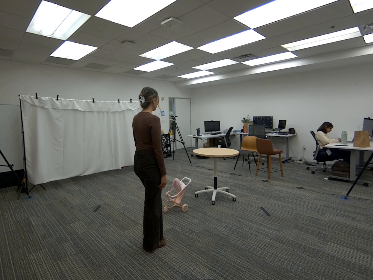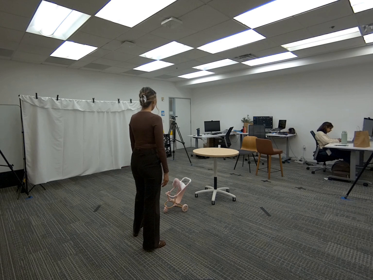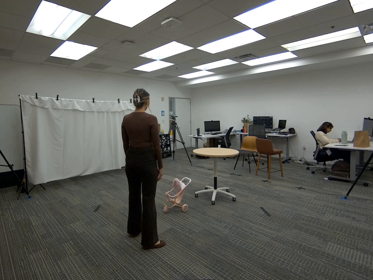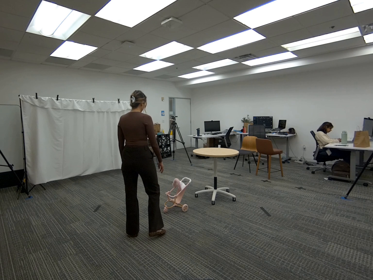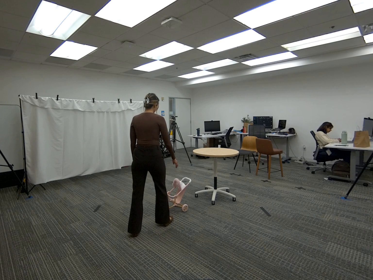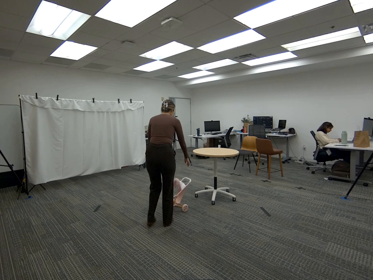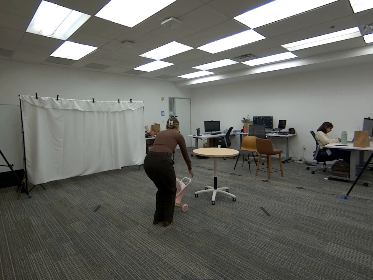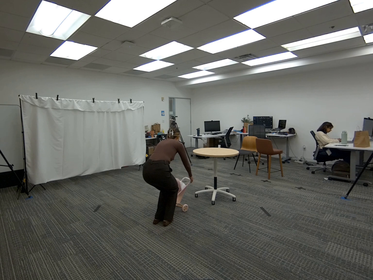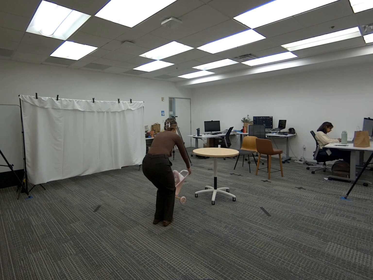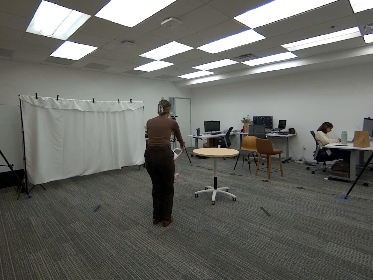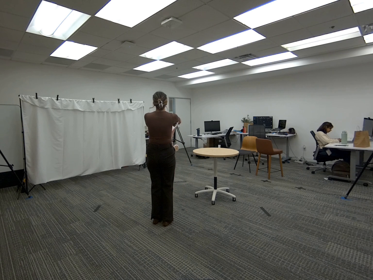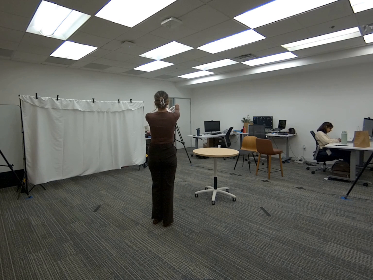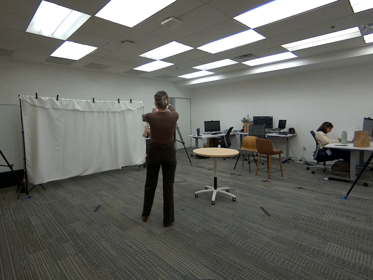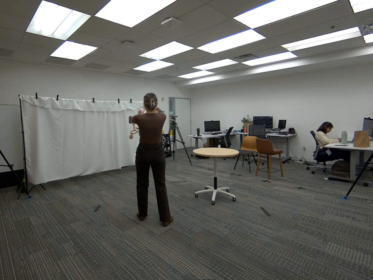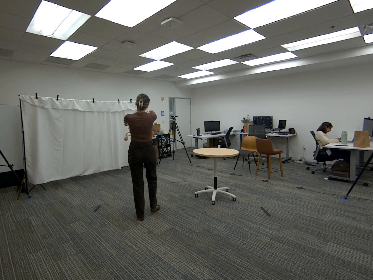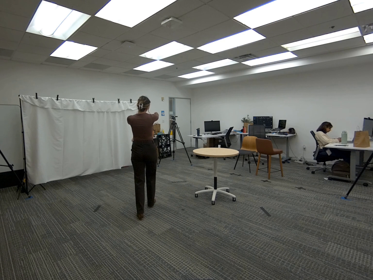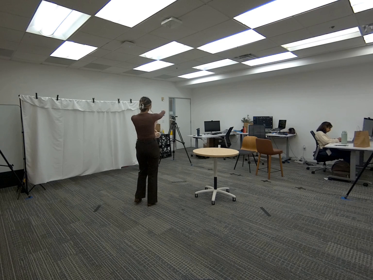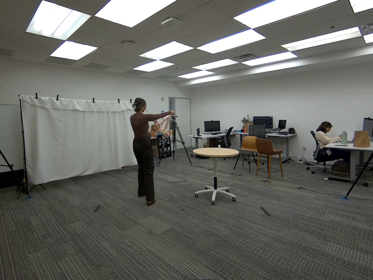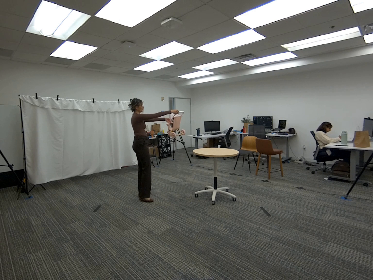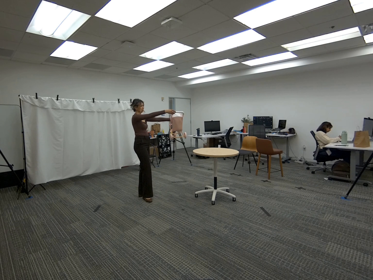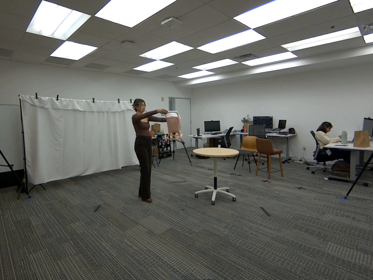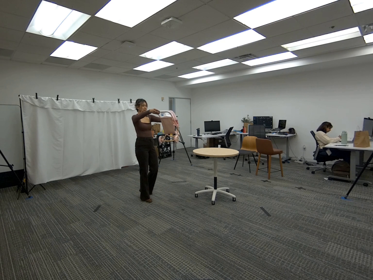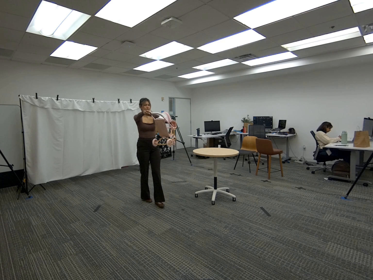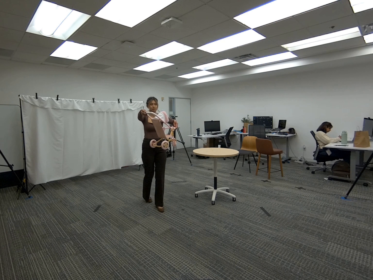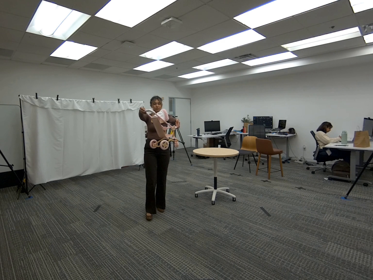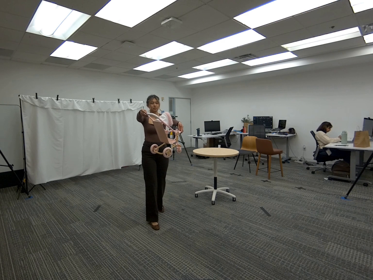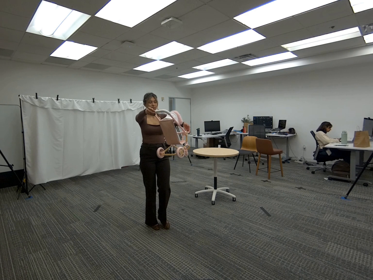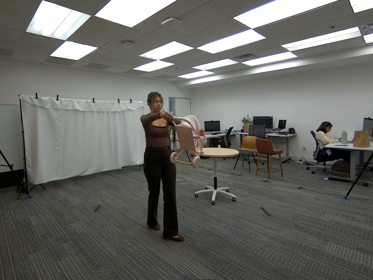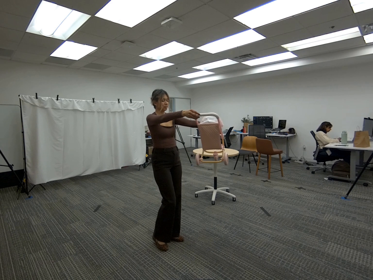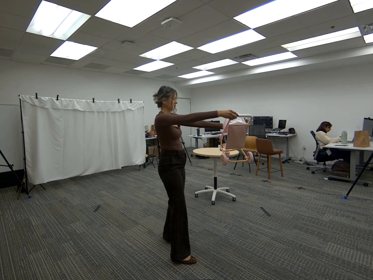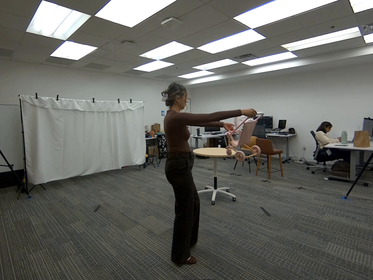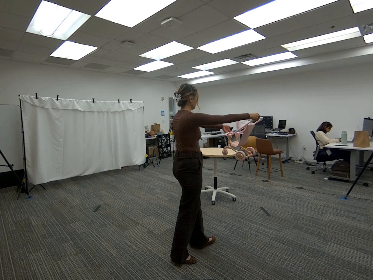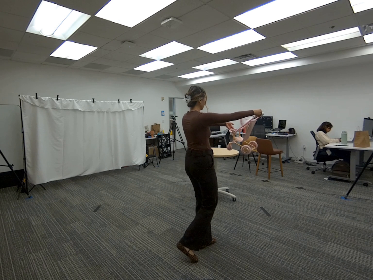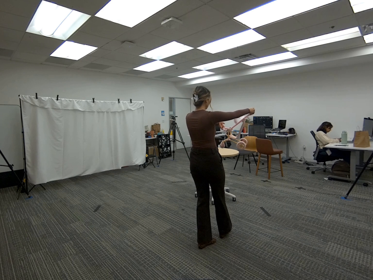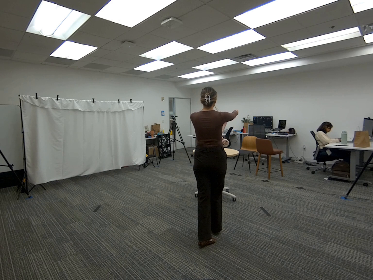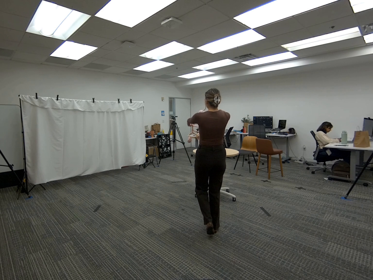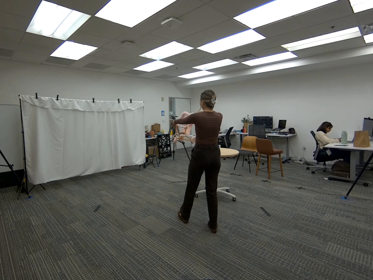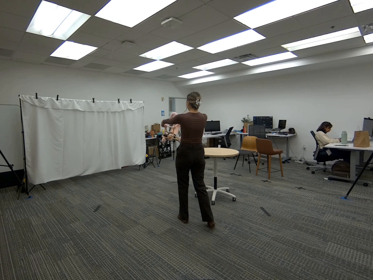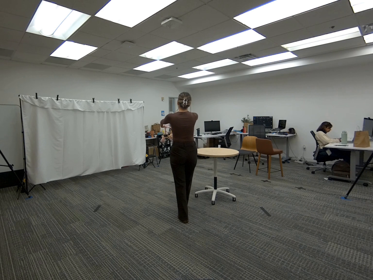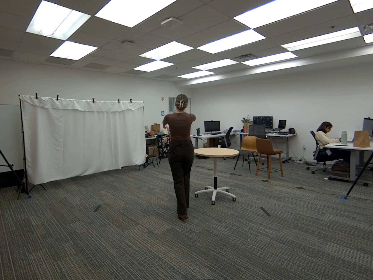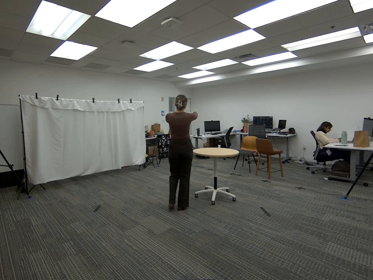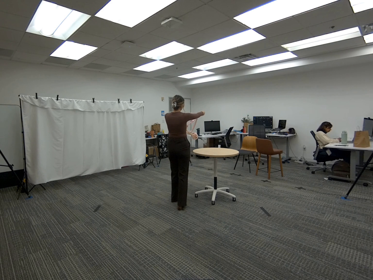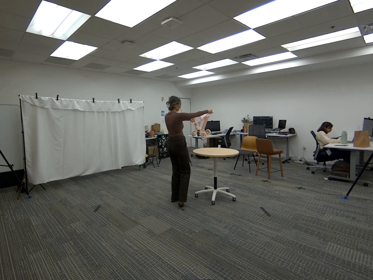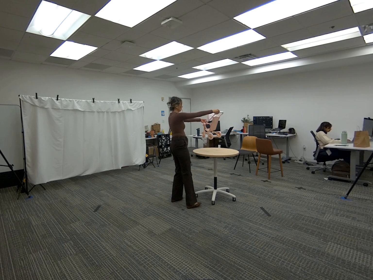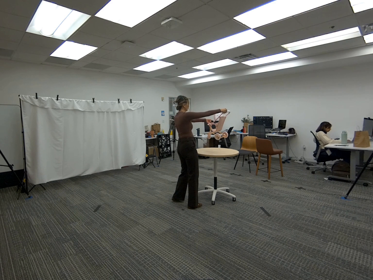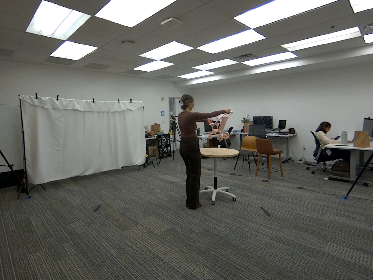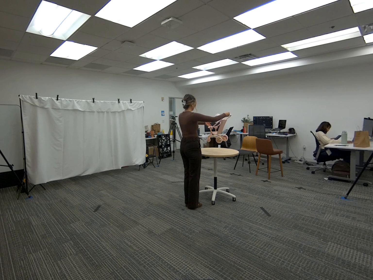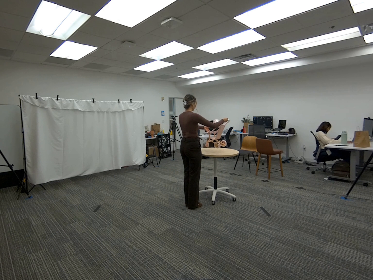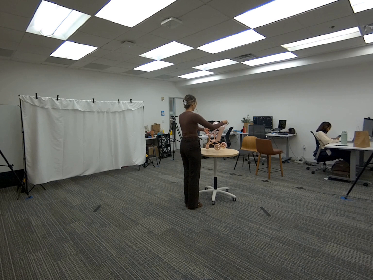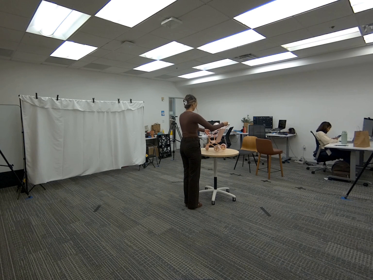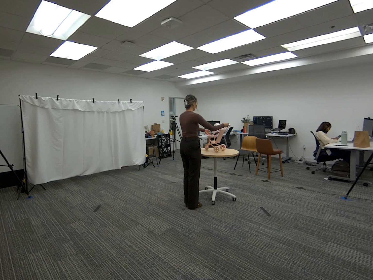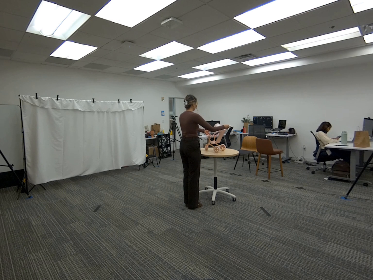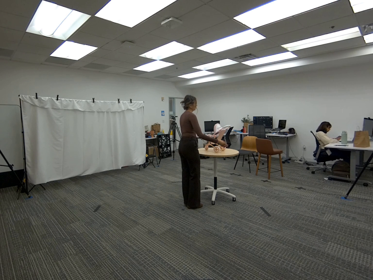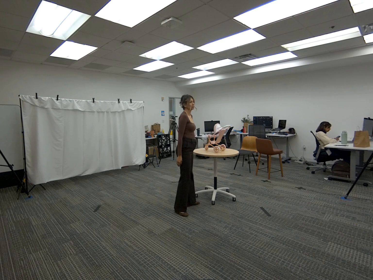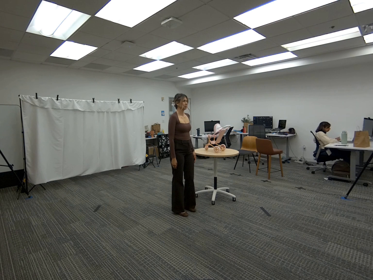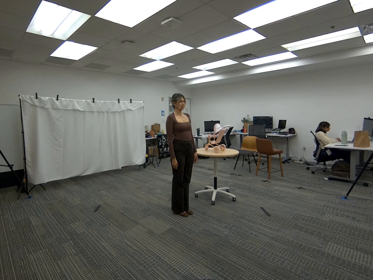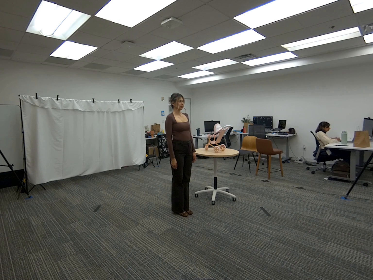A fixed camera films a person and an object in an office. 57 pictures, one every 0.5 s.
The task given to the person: Walk over to the toy stroller on the ground and pick up using both hands. Walk within the bounding area and place on the round table when complete.
